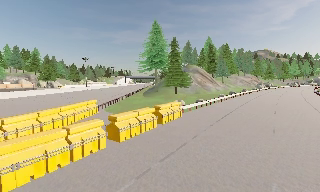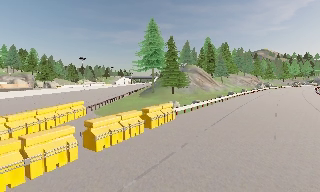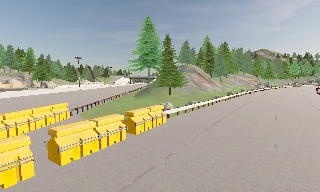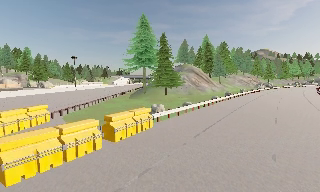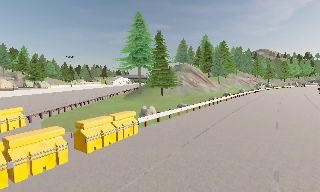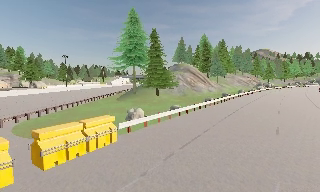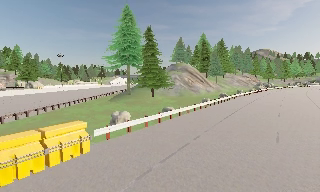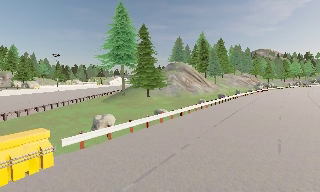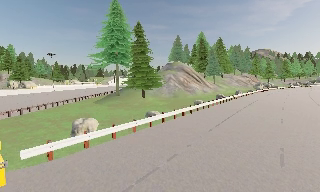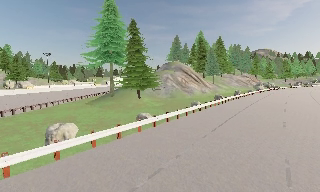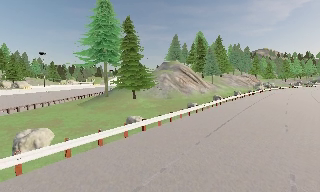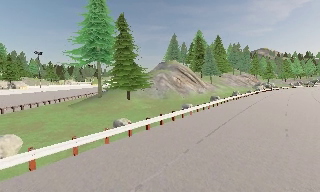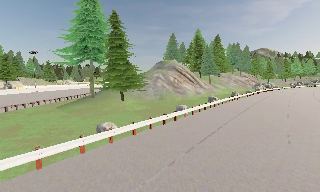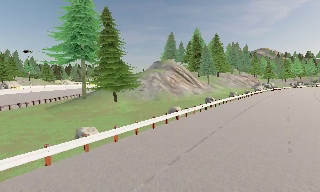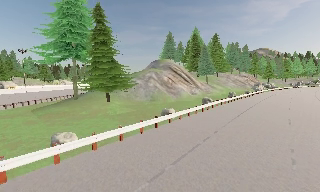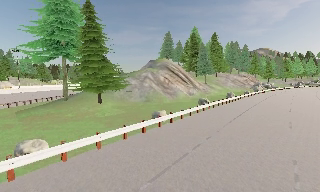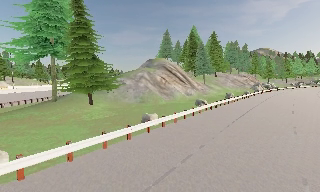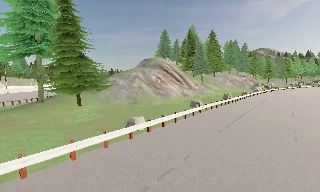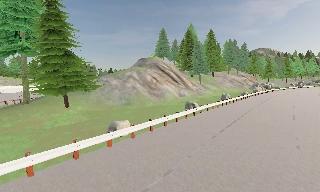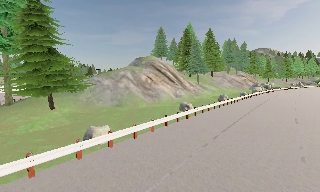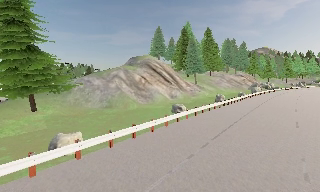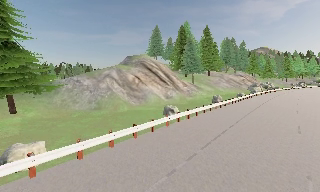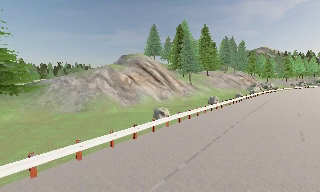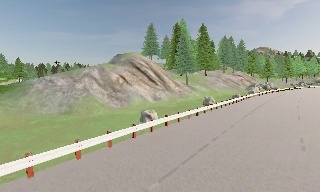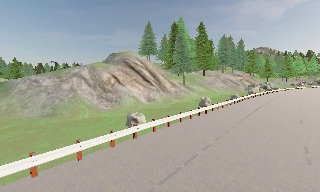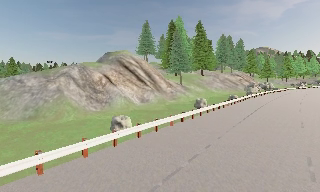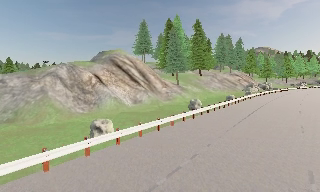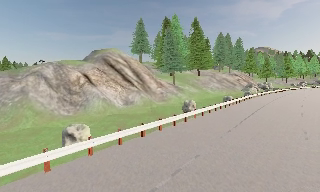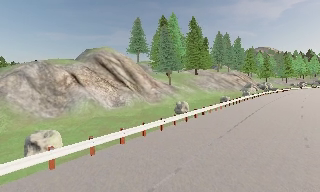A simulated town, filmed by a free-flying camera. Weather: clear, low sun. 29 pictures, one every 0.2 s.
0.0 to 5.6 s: The camera travels forward and to its right, about 40 m, so what stands in front looms larger.
The film runs forward here.
